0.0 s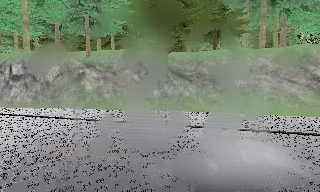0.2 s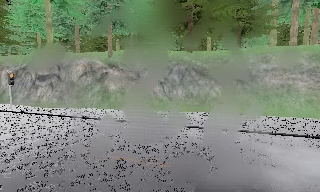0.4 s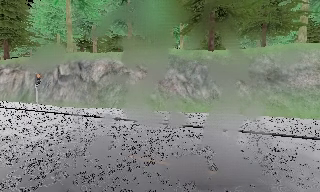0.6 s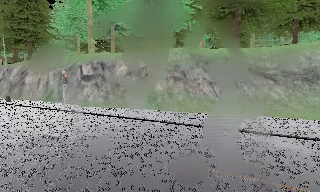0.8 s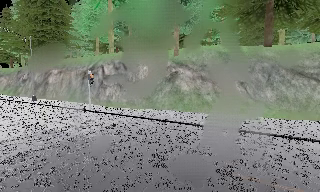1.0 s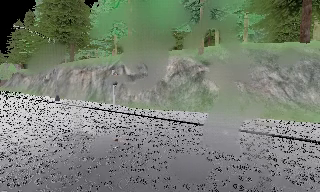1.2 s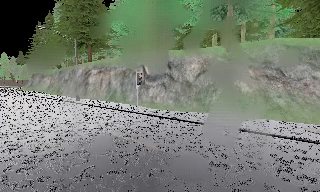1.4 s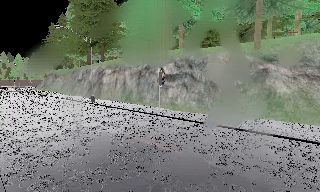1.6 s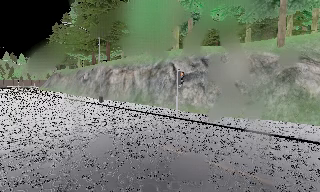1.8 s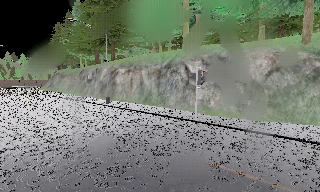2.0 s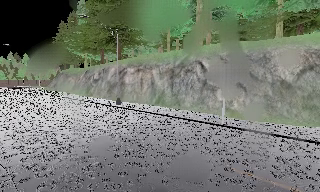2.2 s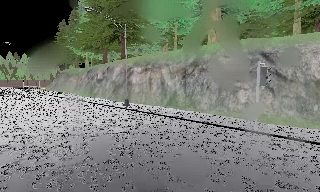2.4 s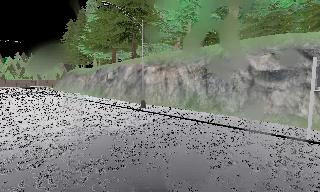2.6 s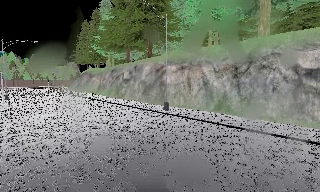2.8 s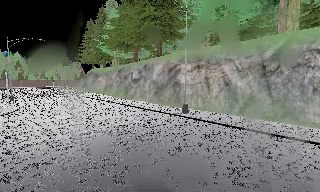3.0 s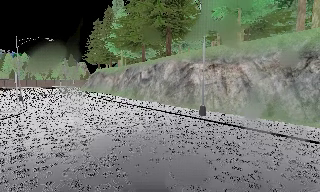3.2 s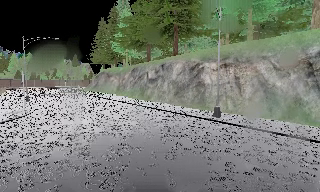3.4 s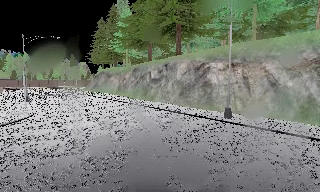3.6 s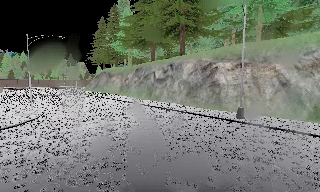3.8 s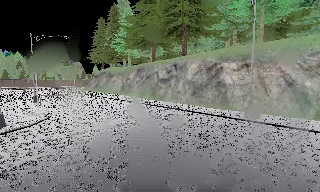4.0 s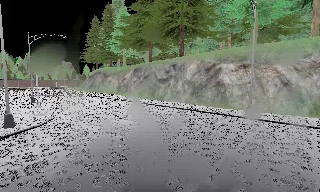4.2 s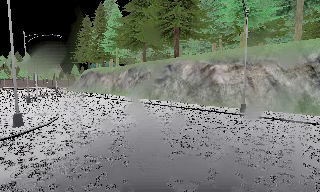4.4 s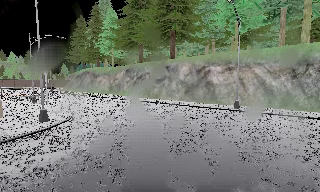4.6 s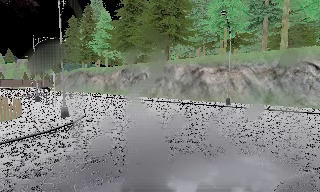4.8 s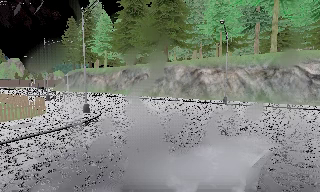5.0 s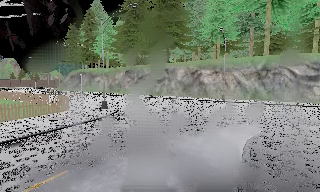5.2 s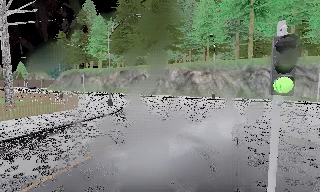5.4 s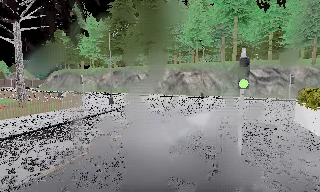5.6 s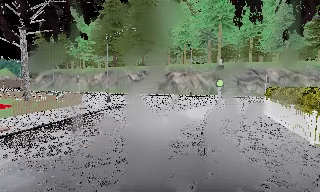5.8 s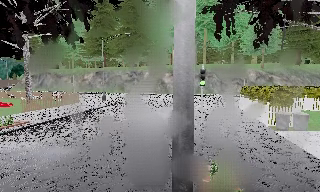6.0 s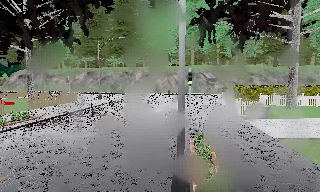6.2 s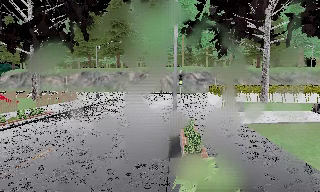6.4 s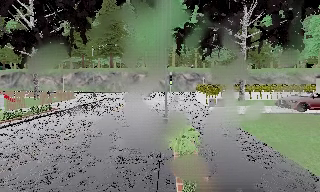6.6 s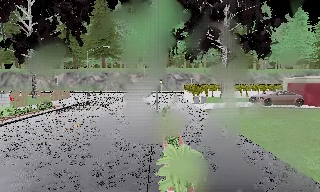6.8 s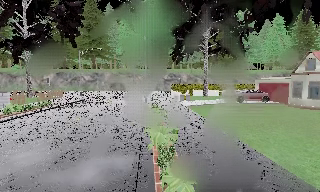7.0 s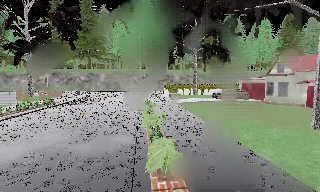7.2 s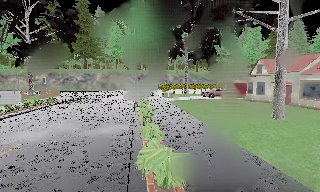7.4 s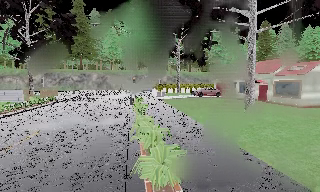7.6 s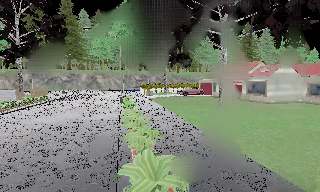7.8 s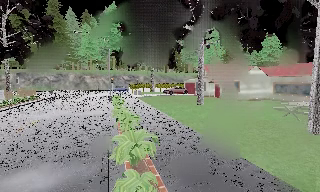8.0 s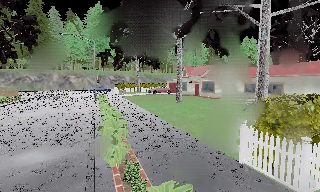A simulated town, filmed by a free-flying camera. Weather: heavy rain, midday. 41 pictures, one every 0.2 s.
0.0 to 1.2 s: The scene slides to the right, as the camera pans about 25 degrees to its left. It travels to its left and forward, about 8 m, so close, fixed things drift to the right.
1.2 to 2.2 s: The camera travels to its left and forward, about 7 m, so close, fixed things drift to the right.
2.2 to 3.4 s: The camera travels to its left and forward, about 8 m, so close, fixed things drift to the right. It loses speed.
3.4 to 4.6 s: The camera pans to its right, which is clockwise from overhead, by about 15 degrees. It travels to its left and backward, about 7 m. It gains speed.
4.6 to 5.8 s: The camera pans to its right, which is clockwise from overhead, by about 20 degrees. It travels backward and to its left, about 12 m, so what stands in front gets smaller.
5.8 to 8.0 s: The scene slides to the left, as the camera pans about 35 degrees to its right. It travels backward, about 20 m.
The film runs backward here.
